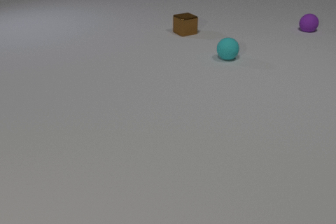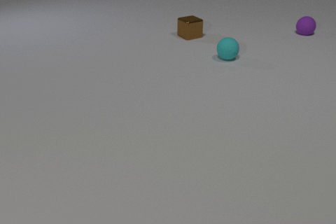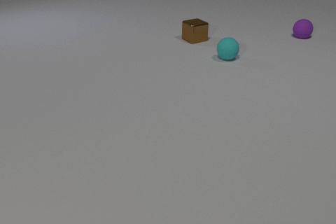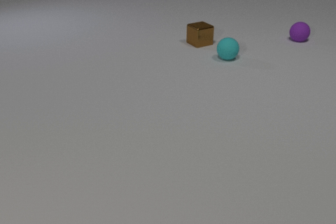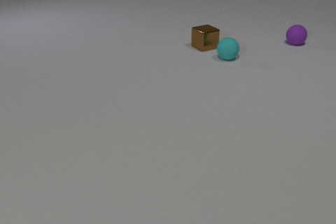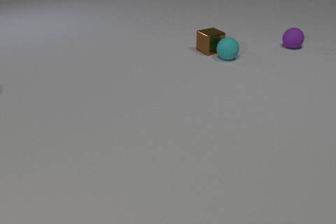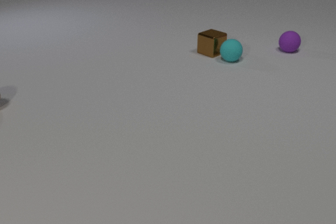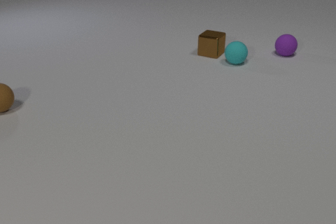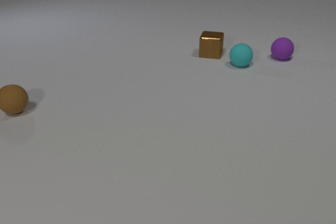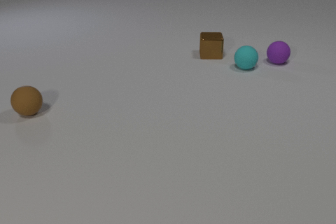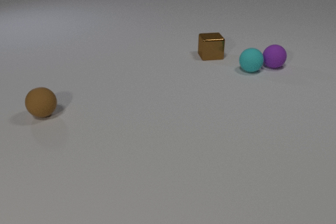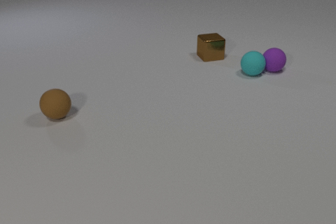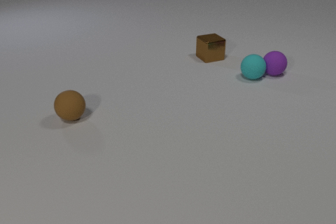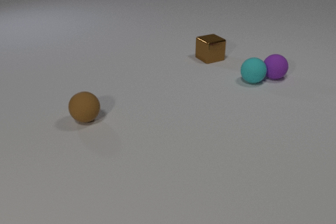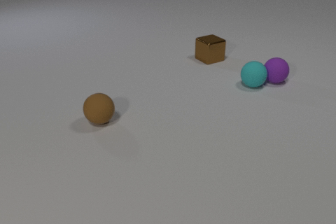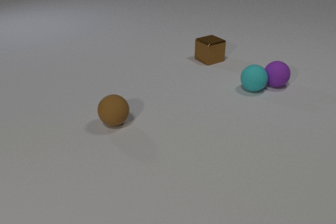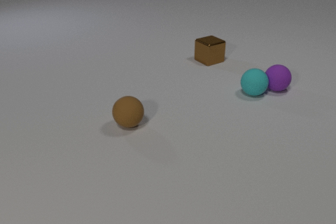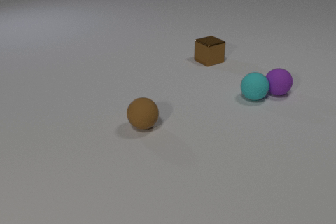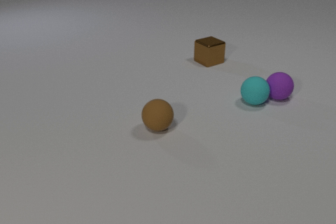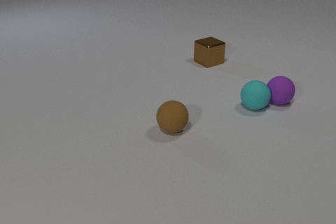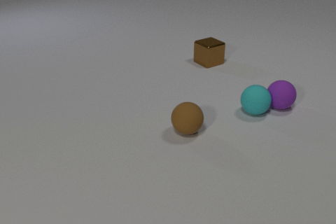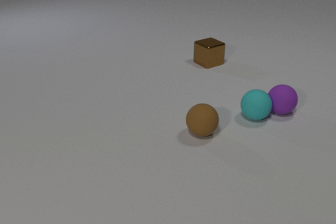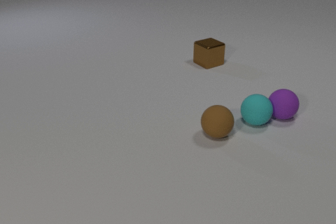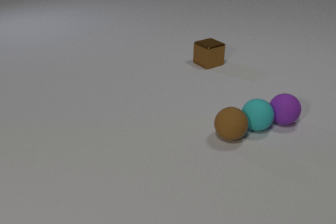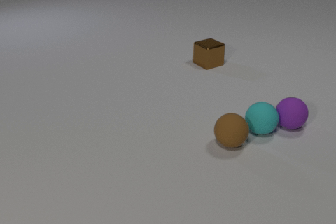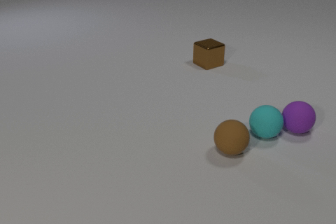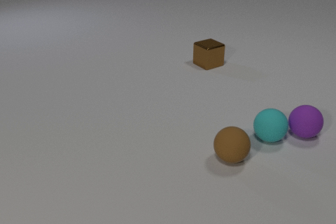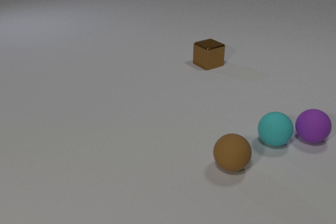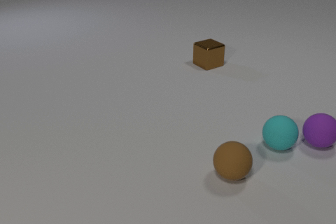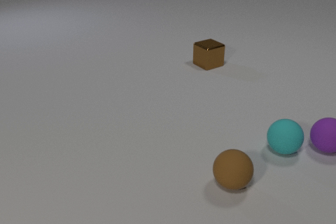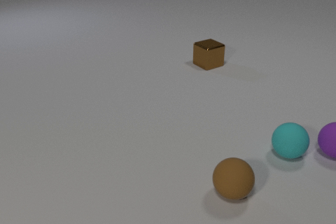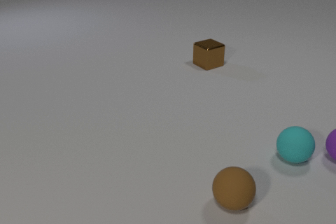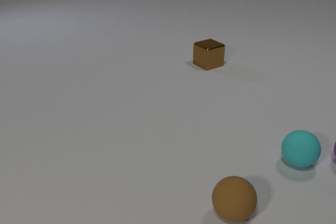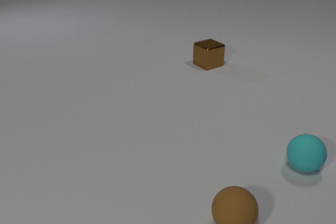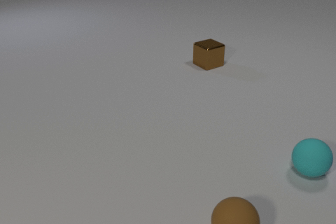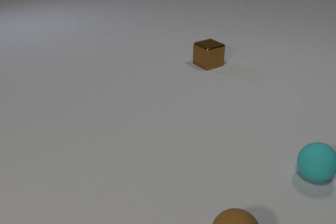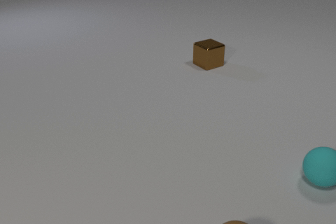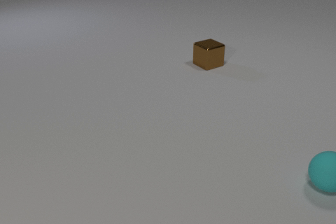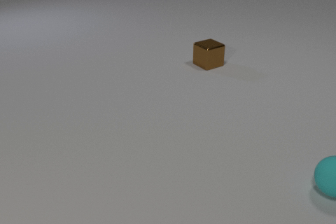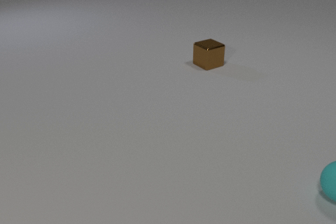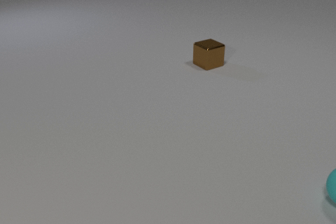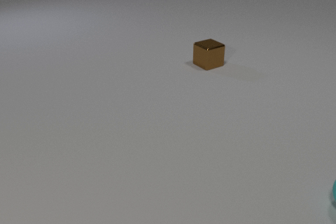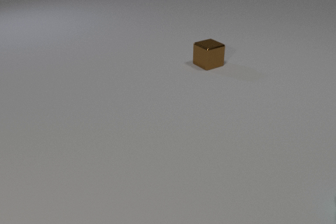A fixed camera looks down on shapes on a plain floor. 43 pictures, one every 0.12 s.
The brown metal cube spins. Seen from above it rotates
counterclockwise.
The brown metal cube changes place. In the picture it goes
toward the camera.
0.00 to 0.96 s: The brown metal cube slides toward the camera and to the right, spins so that its near face slides to the right, counterclockwise seen from above. The cyan rubber sphere rolls toward the camera and to the right. The purple rubber sphere rolls toward the camera. The brown rubber sphere comes in at the left edge, rolls to the right and toward the camera. The brown metal cube and the cyan rubber sphere collide.
0.96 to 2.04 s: The brown metal cube slides toward the camera, spins counterclockwise seen from above by about 45 degrees, its near face sliding to the right. The cyan rubber sphere rolls toward the camera. The purple rubber sphere rolls toward the camera. The brown rubber sphere rolls to the right and toward the camera. The cyan rubber sphere and the purple rubber sphere collide.
2.04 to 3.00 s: The brown metal cube slides toward the camera. The cyan rubber sphere rolls toward the camera. The purple rubber sphere rolls toward the camera. The brown rubber sphere rolls to the right and toward the camera. The cyan rubber sphere and the brown rubber sphere collide.
3.00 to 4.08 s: The cyan rubber sphere rolls toward the camera and to the right. The purple rubber sphere rolls to the right and toward the camera, leaves at the right edge. The brown rubber sphere rolls toward the camera.
4.08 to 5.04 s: The cyan rubber sphere rolls to the right and toward the camera, leaves at the right edge. The brown rubber sphere rolls toward the camera, leaves at the bottom edge.
What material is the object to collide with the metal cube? rubber.
How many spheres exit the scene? 3.
Are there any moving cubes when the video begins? yes.
